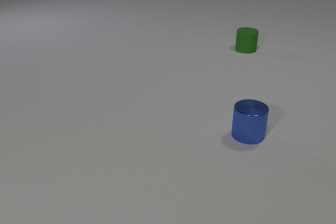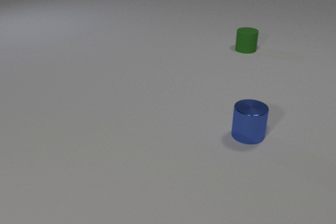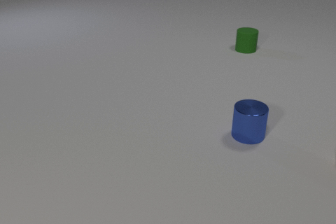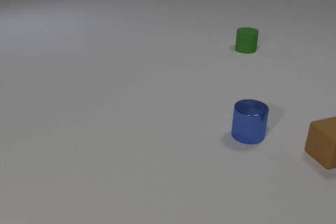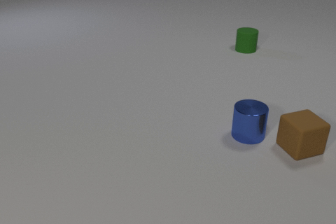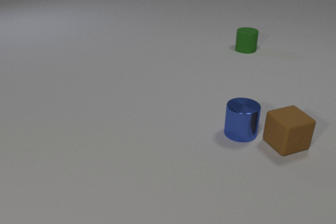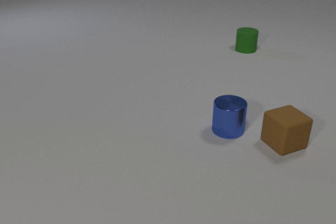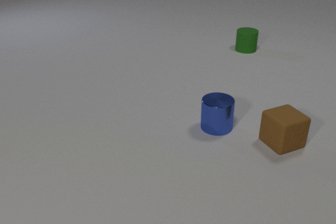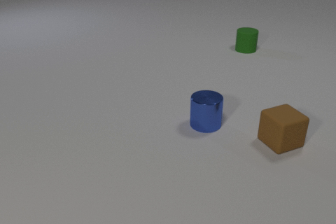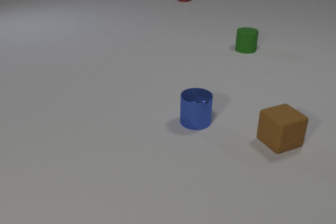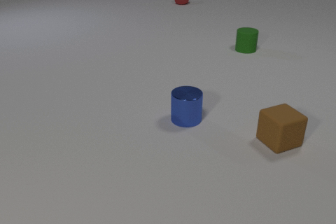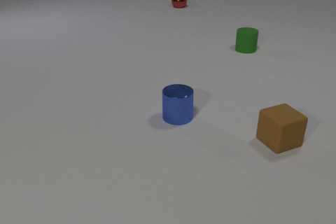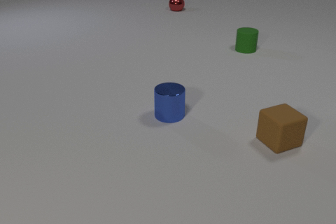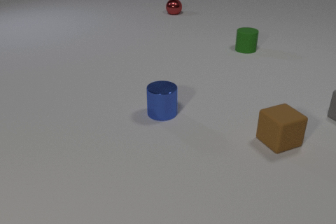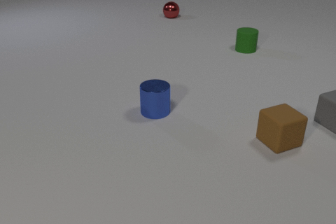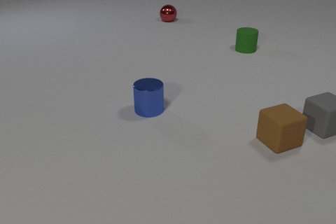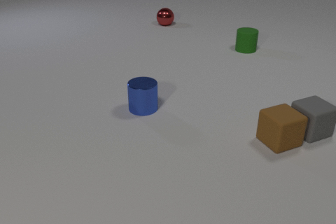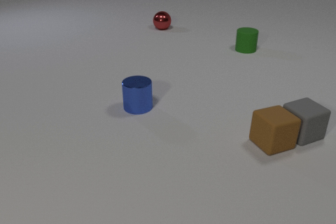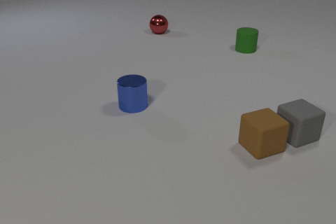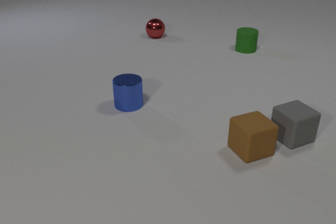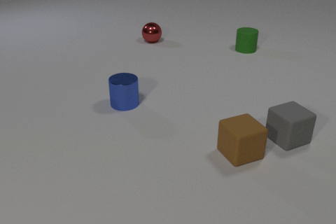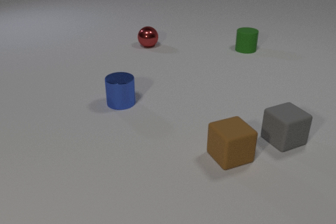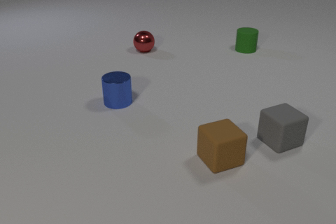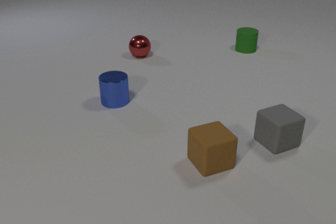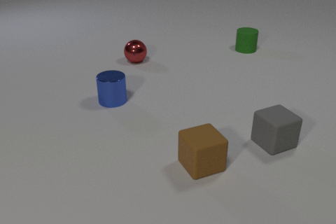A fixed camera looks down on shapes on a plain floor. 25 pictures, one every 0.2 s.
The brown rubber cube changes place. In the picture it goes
to the left.
The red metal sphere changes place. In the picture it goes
toward the camera.
0.0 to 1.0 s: The brown rubber cube comes in at the right edge, slides to the left. The blue metal cylinder slides to the left. The brown rubber cube and the blue metal cylinder collide.
1.0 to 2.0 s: The brown rubber cube slides to the left. The blue metal cylinder slides to the left. The red metal sphere comes in at the top edge, rolls toward the camera.
2.0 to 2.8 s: The blue metal cylinder slides to the left and away from the camera. The red metal sphere rolls toward the camera. The gray rubber cube comes in at the right edge, slides toward the camera and to the left.
2.8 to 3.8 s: The brown rubber cube slides to the left and toward the camera. The blue metal cylinder slides to the left and away from the camera. The red metal sphere rolls toward the camera. The gray rubber cube slides toward the camera and to the left. The brown rubber cube and the gray rubber cube collide.
3.8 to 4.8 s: The brown rubber cube slides to the left and toward the camera. The blue metal cylinder slides to the left and away from the camera. The red metal sphere rolls toward the camera. The gray rubber cube slides to the left and toward the camera.
What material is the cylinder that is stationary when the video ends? rubber.
What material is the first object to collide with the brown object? metal.
Are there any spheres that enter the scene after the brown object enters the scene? yes.
